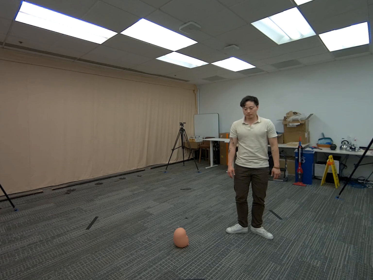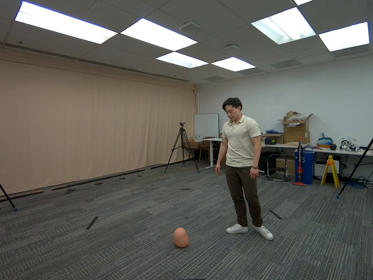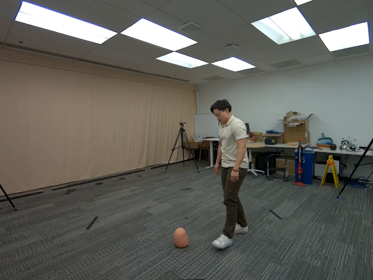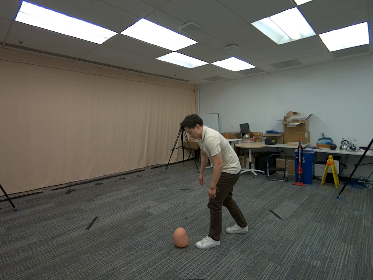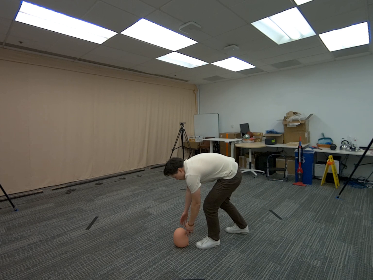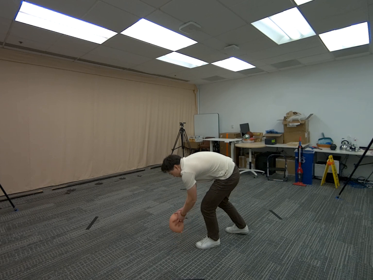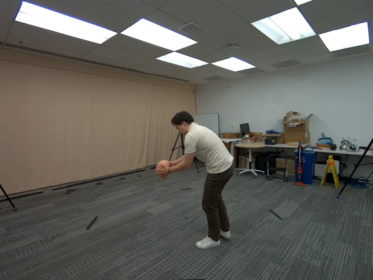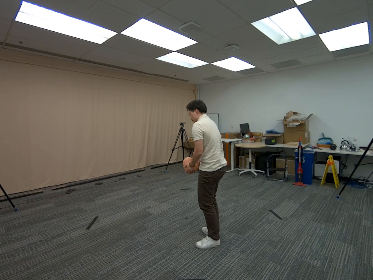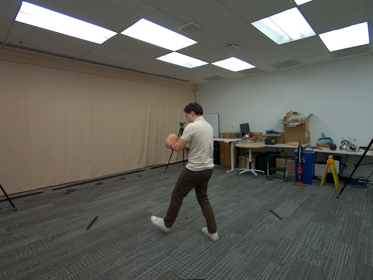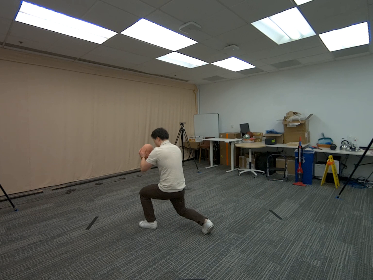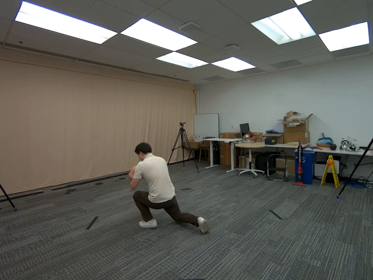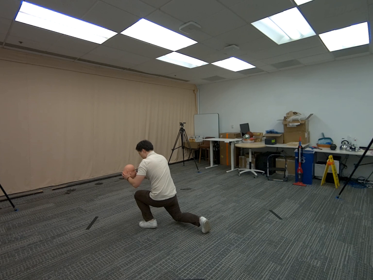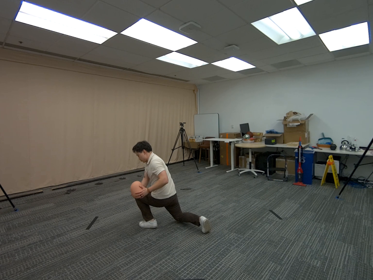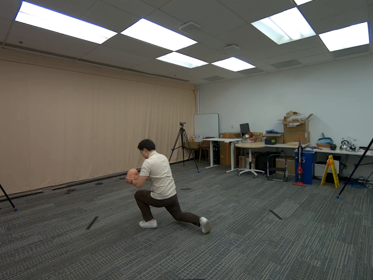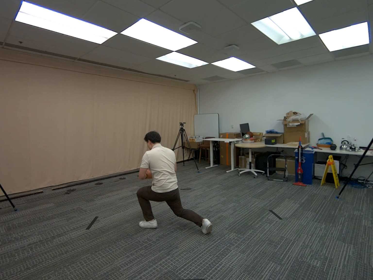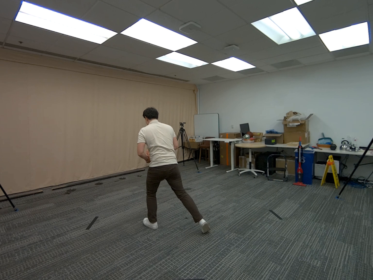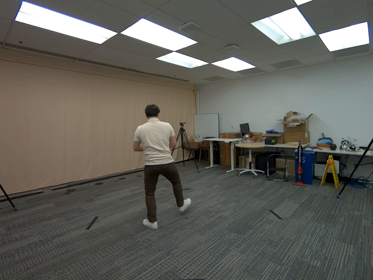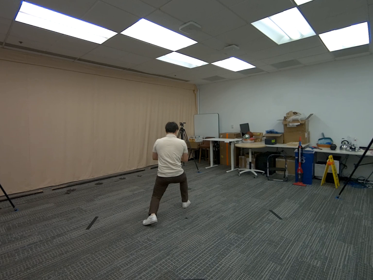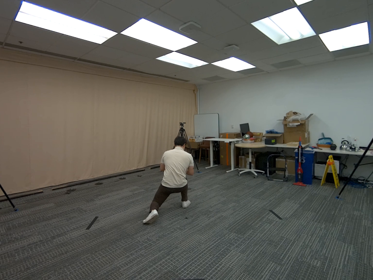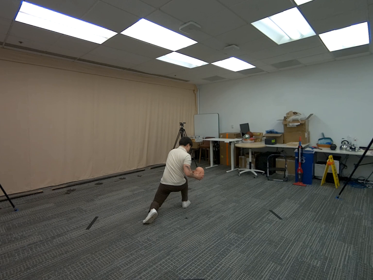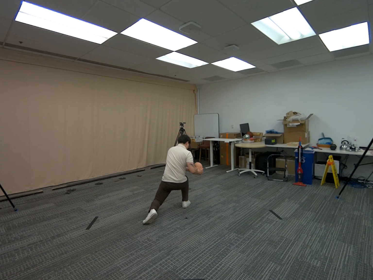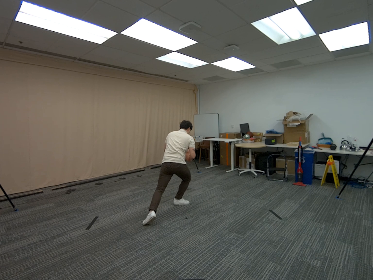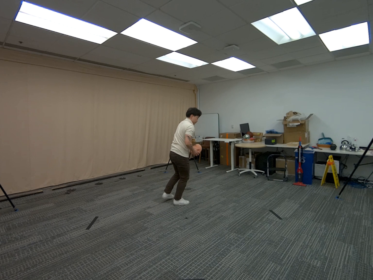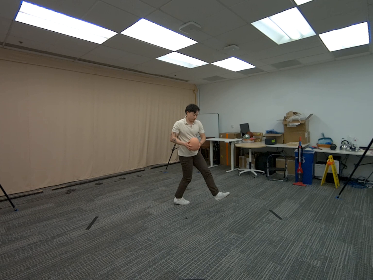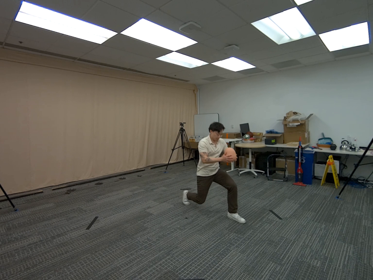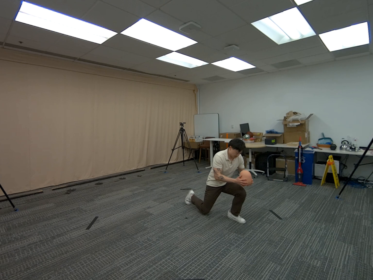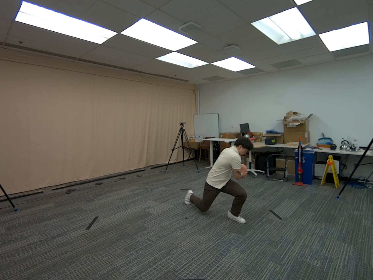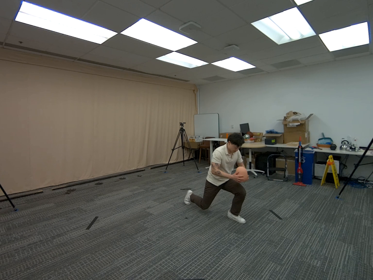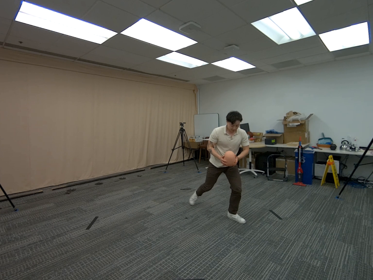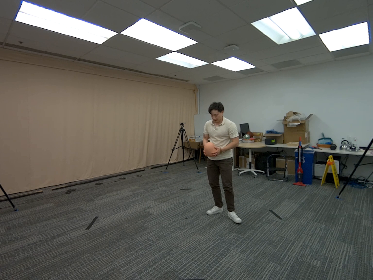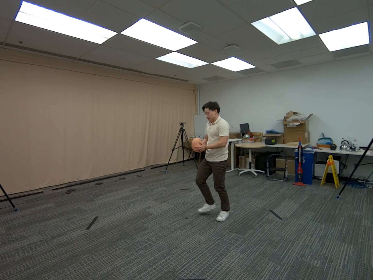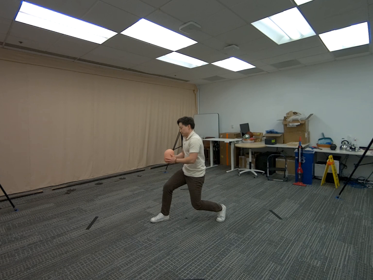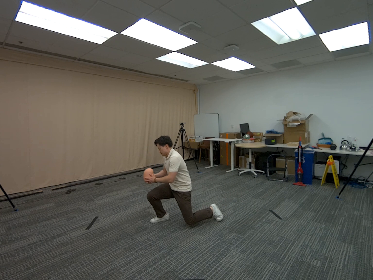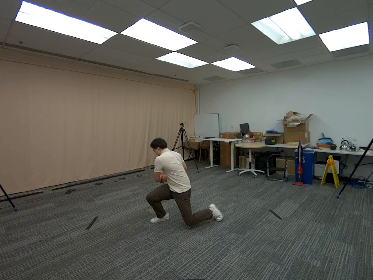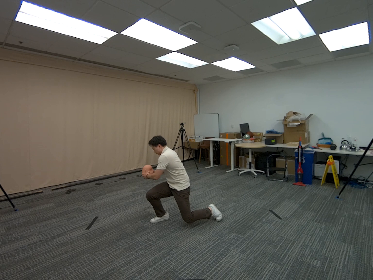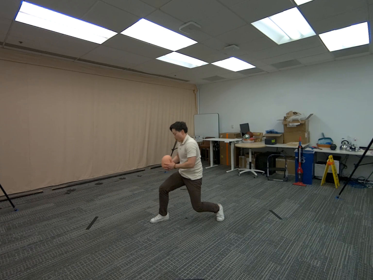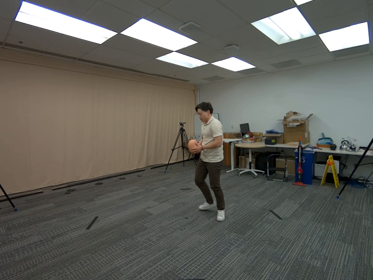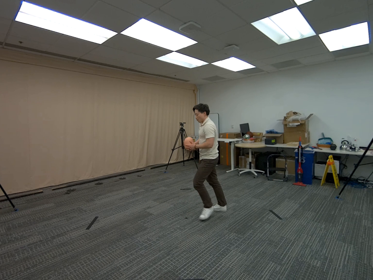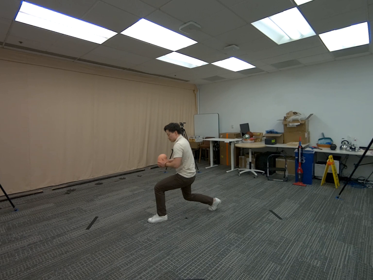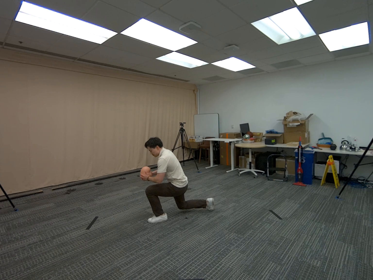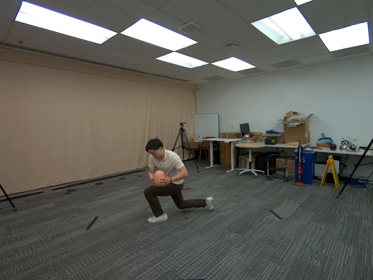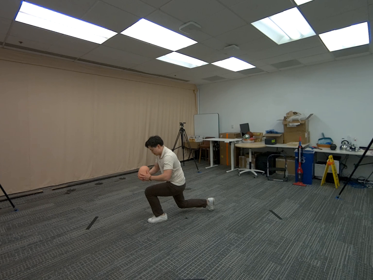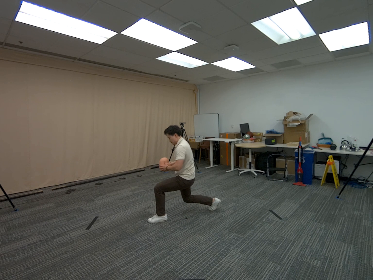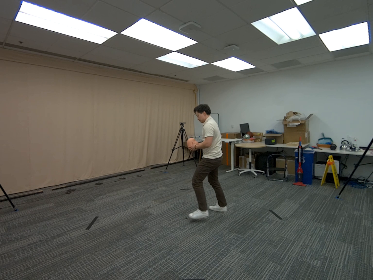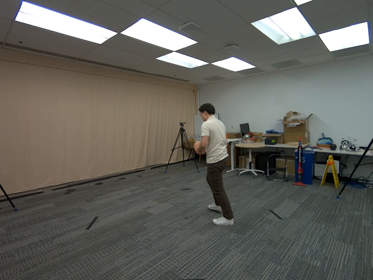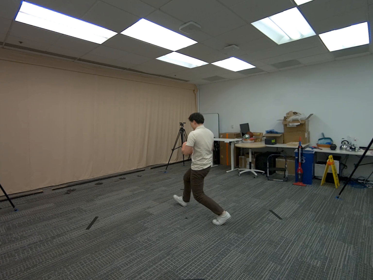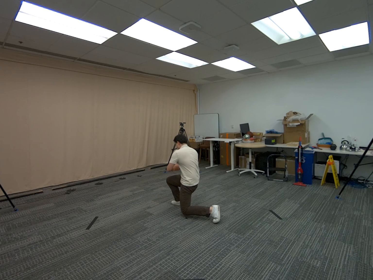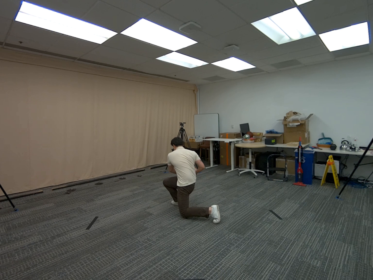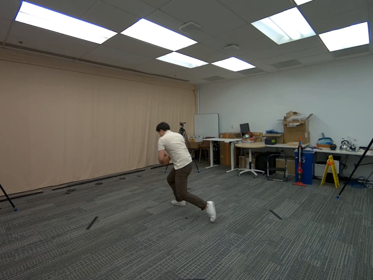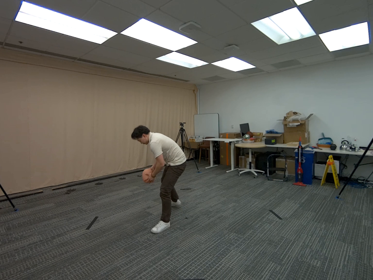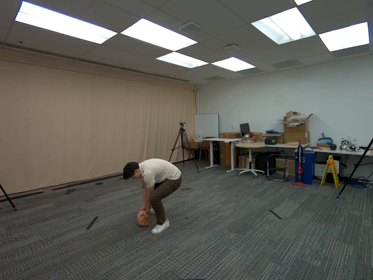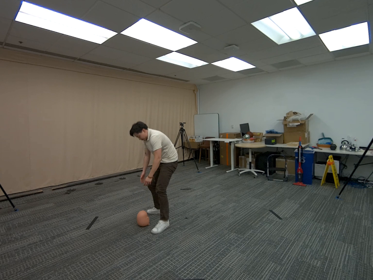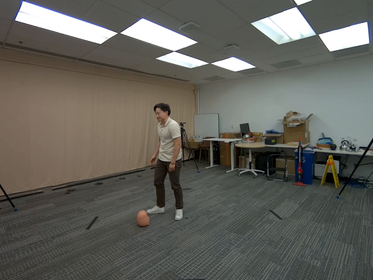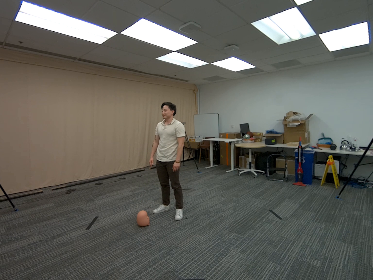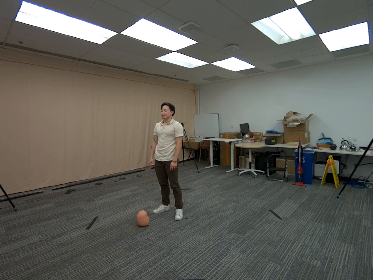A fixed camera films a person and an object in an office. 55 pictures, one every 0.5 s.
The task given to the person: Walk over to the potato light and pick it up with both hands. Step with your left leg into a lunge position. Twist your upper body to the left while holding the potato light out with your arms and then twist back. Step with your right leg into a lunge position.Twist your upper body to the right while holding the potato light out with your arms and then twist back.
